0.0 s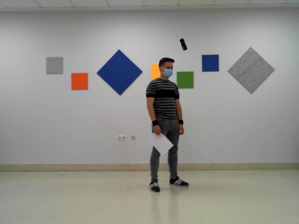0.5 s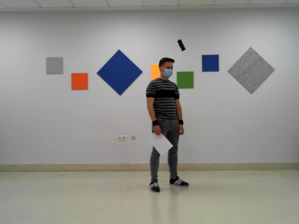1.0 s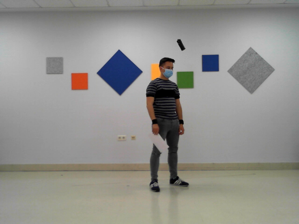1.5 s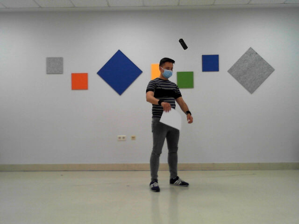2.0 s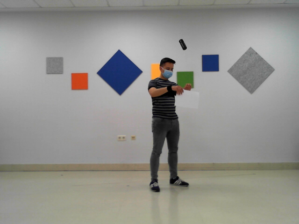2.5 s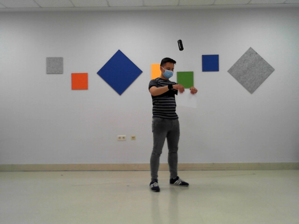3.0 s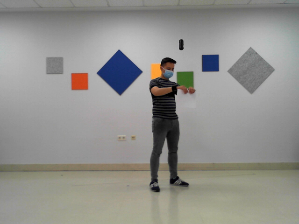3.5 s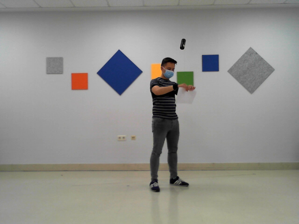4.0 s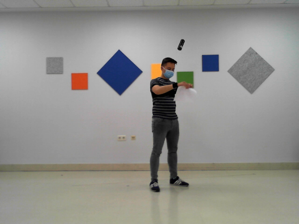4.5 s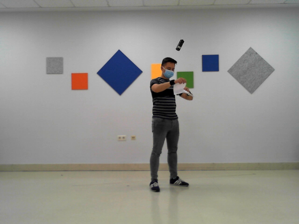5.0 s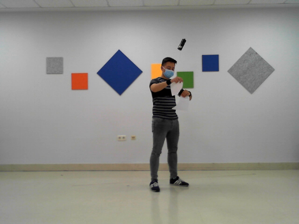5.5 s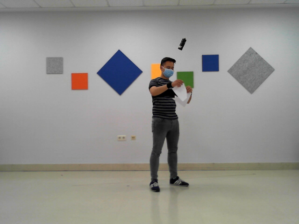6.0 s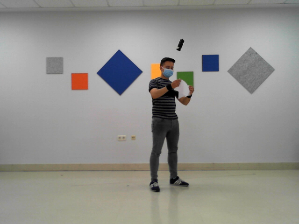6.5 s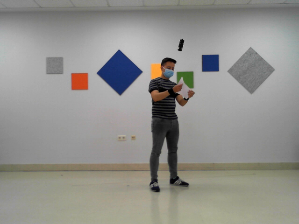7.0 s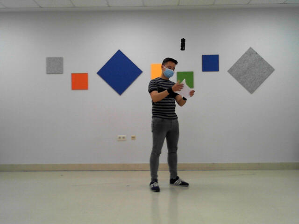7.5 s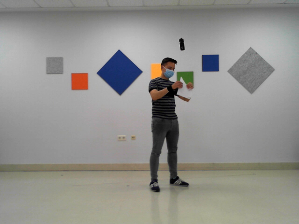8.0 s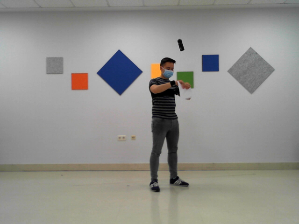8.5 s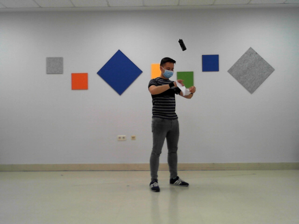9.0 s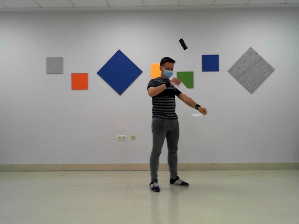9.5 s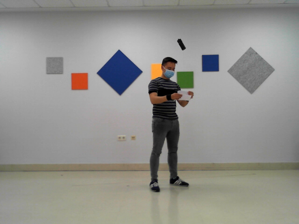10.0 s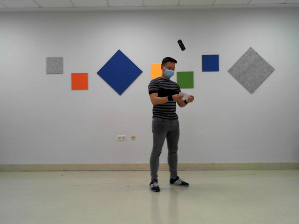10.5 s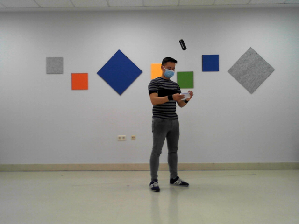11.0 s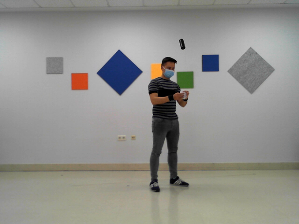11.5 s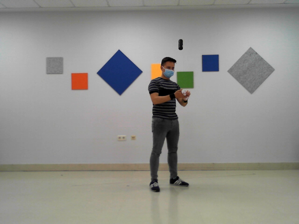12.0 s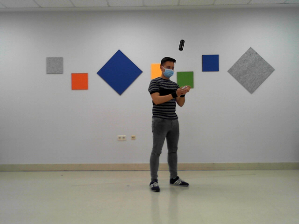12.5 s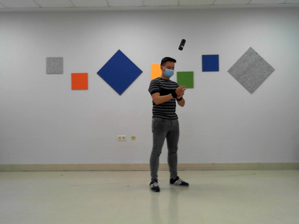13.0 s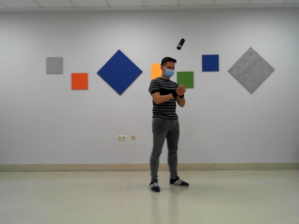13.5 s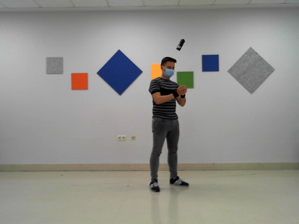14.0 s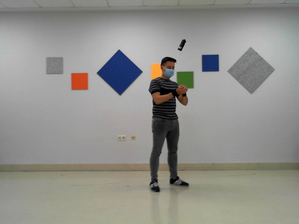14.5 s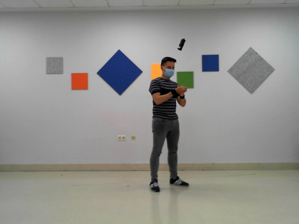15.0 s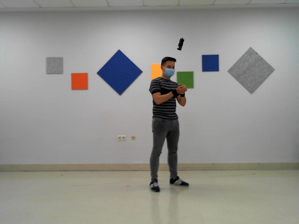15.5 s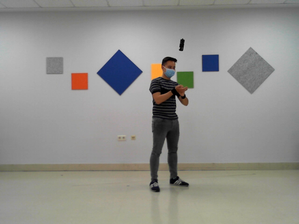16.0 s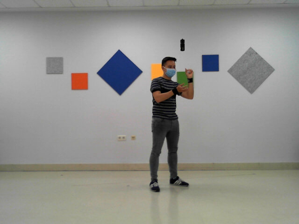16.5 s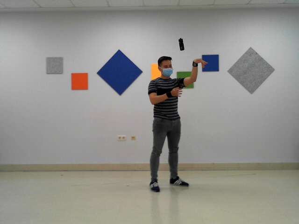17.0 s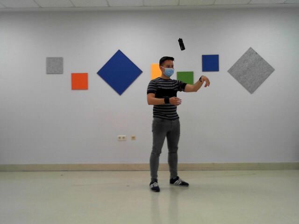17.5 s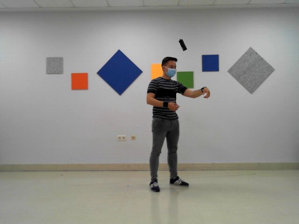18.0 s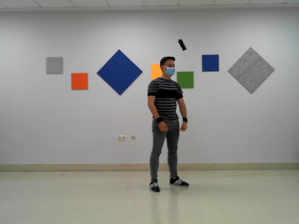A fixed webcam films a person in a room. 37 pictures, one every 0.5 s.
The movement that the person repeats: Tear a paper in 4 pieces, make a ball and throw it.
